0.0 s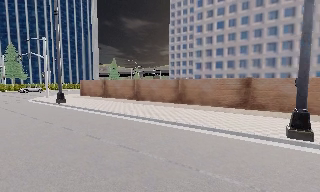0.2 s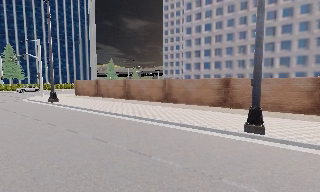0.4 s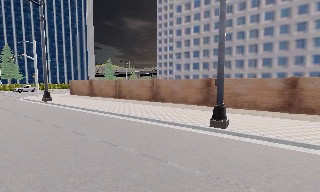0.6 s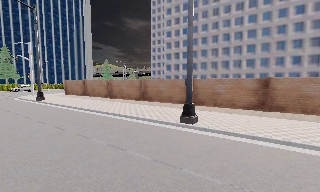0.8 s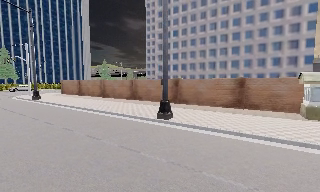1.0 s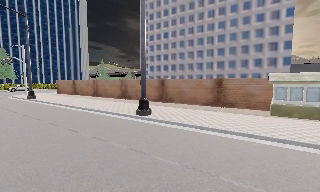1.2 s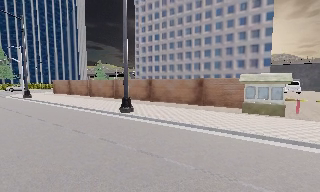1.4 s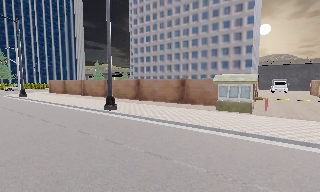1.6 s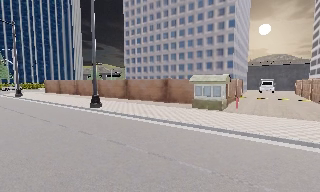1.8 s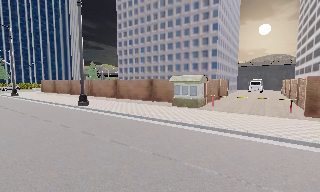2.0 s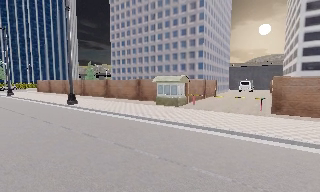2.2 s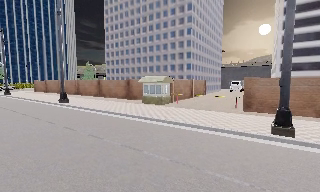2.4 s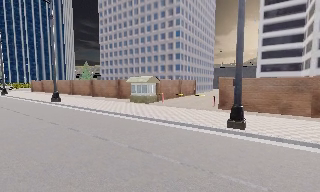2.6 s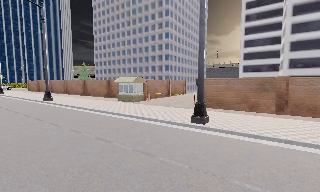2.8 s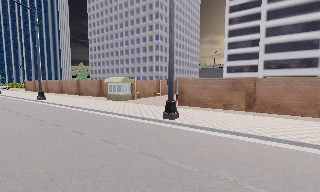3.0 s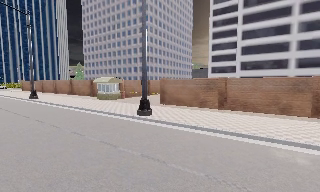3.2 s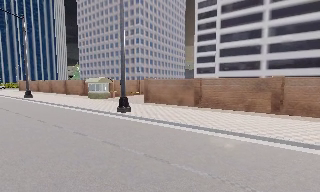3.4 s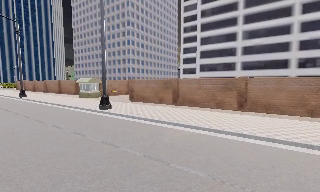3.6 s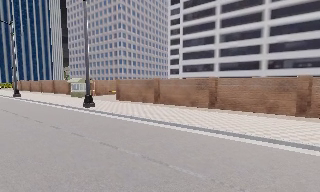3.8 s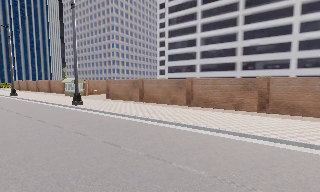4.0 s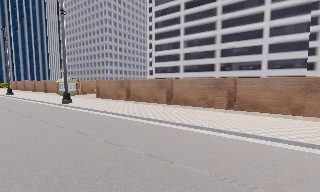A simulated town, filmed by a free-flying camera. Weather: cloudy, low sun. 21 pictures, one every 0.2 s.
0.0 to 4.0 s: The camera travels to its right and backward, about 35 m, so close, fixed things drift to the left.
The film runs backward here.
